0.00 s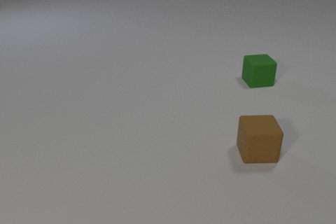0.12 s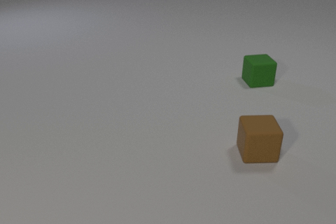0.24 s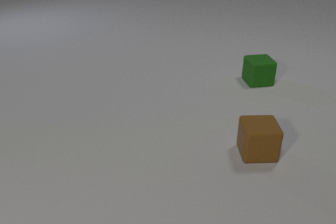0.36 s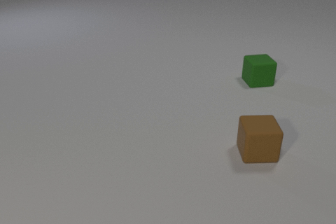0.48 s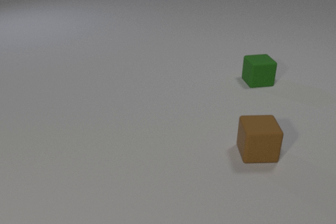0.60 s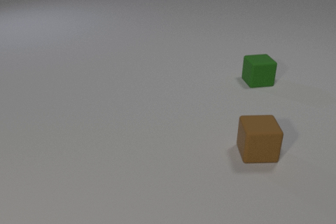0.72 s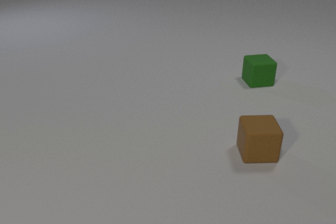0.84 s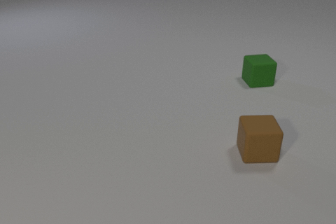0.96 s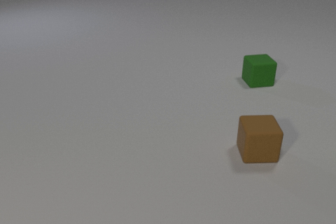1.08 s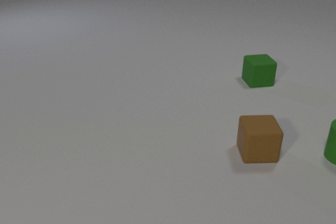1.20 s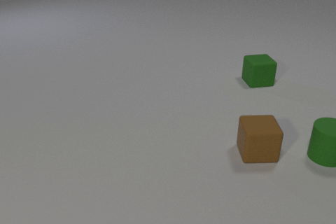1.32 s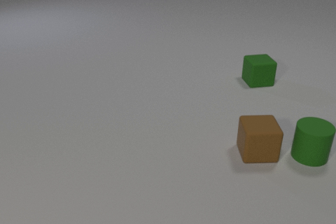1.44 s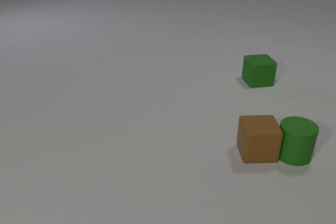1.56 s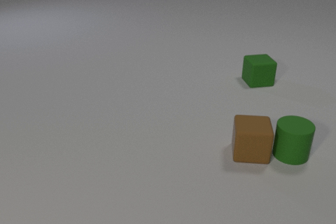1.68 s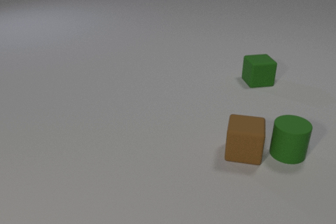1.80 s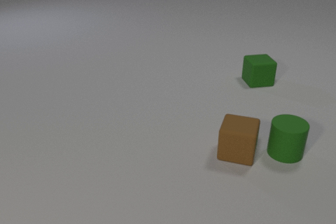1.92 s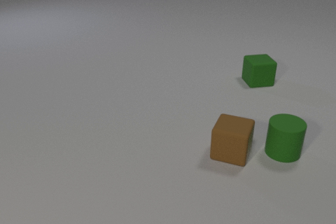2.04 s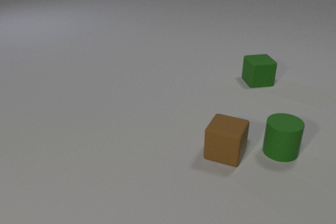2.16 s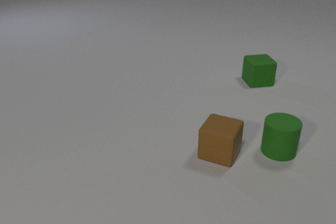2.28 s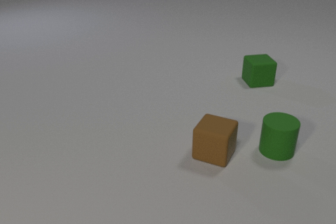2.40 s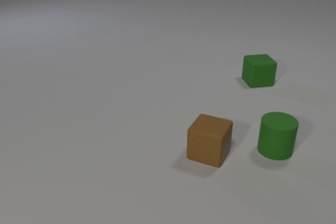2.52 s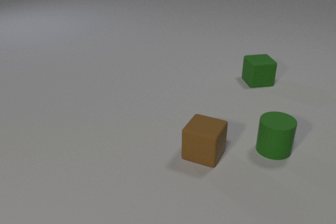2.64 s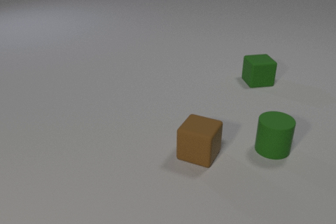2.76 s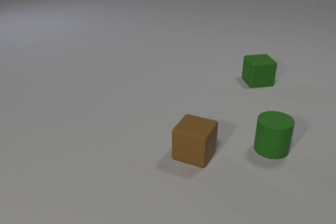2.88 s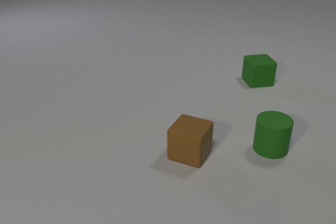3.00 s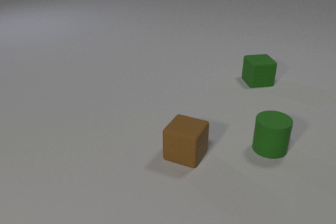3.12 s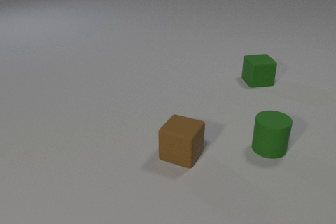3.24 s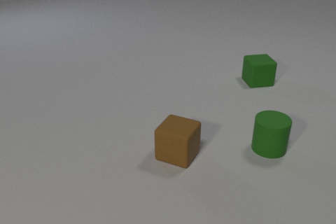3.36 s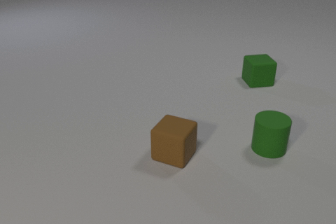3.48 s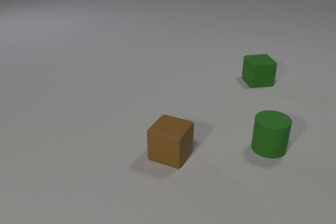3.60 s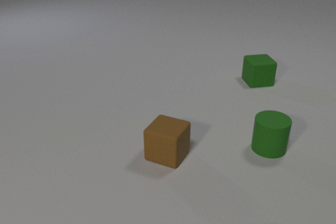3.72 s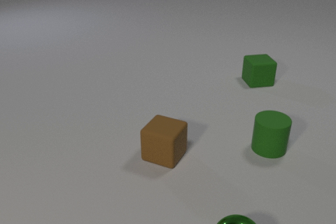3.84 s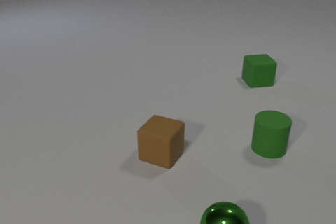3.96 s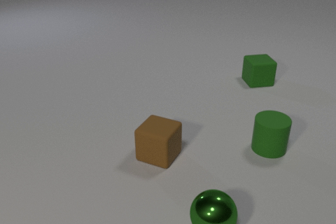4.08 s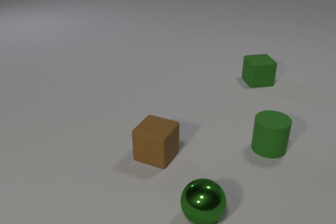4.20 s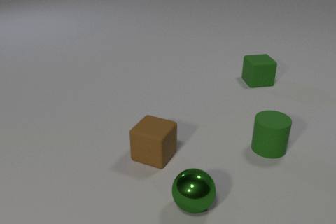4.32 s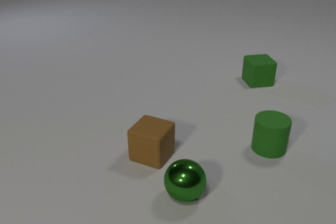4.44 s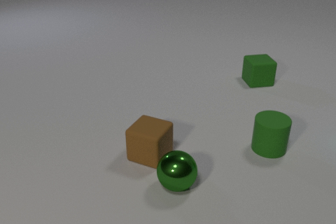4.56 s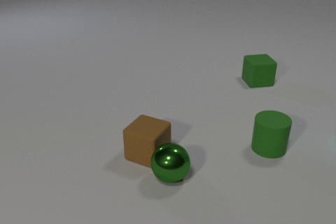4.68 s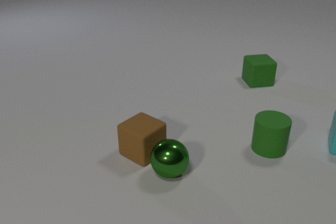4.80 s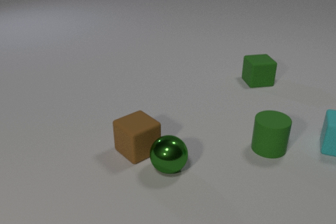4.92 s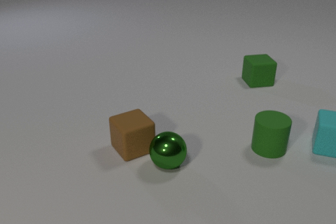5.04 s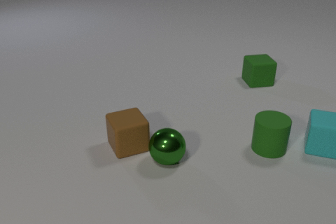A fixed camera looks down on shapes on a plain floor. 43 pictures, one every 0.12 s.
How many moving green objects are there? 2.
Are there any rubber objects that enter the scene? yes.
What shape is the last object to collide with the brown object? sphere.
0.00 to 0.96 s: Next to nothing moves.
0.96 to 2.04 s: The green rubber cylinder comes in at the right edge, slides to the left. The brown rubber cube slides to the left, spins clockwise seen from above by about 30 degrees, its near face sliding to the left. The green rubber cylinder and the brown rubber cube collide.
2.04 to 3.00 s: The green rubber cylinder slides to the left. The brown rubber cube slides to the left.
3.00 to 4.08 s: The brown rubber cube slides to the left. The green metal sphere comes in at the bottom edge, rolls away from the camera and to the left.
4.08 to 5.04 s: The brown rubber cube slides to the left and away from the camera, spins clockwise seen from above by about 45 degrees, its near face sliding to the left. The green metal sphere rolls away from the camera and to the left. The cyan rubber cube comes in at the right edge, slides to the left and toward the camera. The brown rubber cube and the green metal sphere collide.
